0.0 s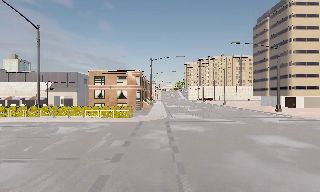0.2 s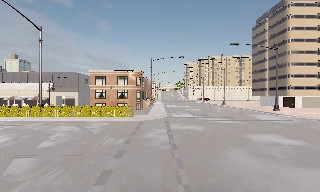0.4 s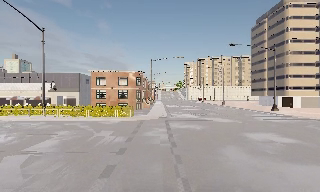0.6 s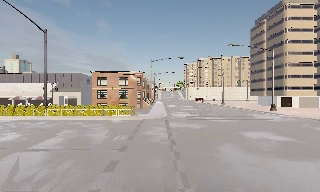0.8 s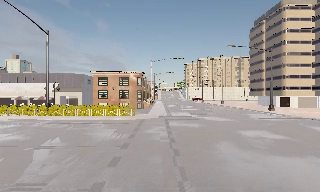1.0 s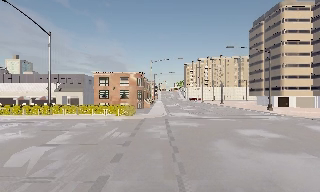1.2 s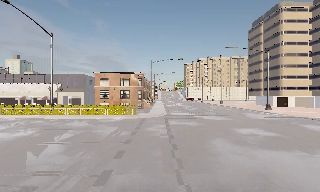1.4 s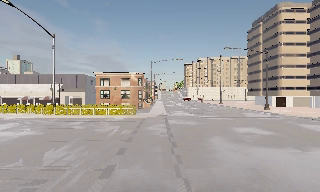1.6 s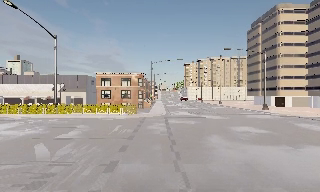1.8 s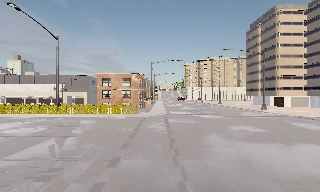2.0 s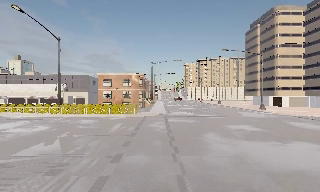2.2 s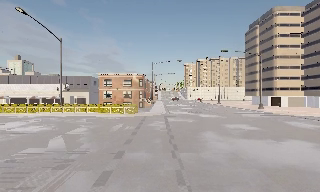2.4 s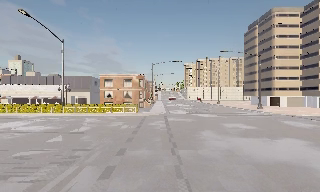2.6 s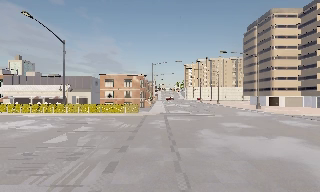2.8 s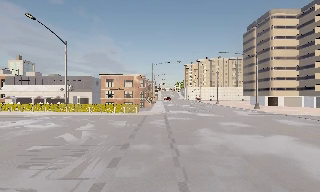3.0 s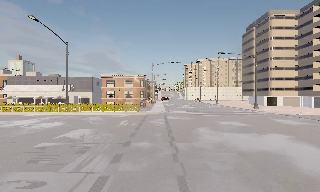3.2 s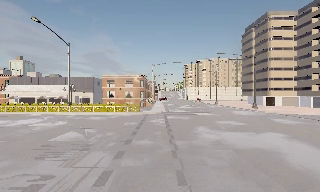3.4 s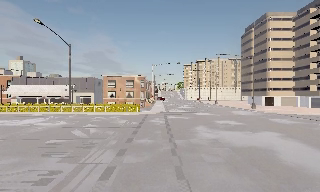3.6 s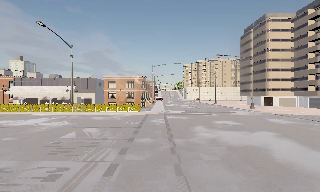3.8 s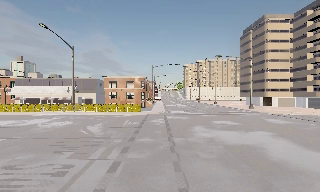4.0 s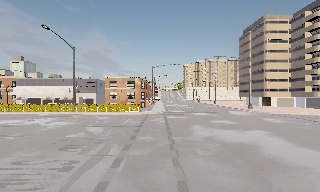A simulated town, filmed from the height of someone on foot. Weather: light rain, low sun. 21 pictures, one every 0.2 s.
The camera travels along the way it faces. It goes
backward.
0.0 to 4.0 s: The camera travels backward, about 8 m, so what stands in front gets smaller.
The film runs backward here.
